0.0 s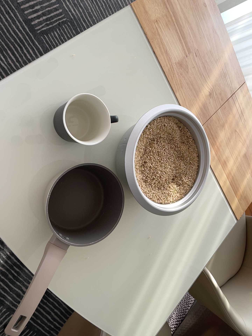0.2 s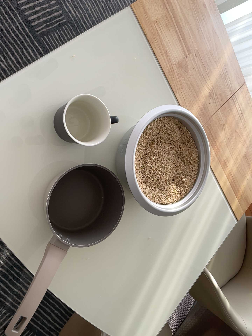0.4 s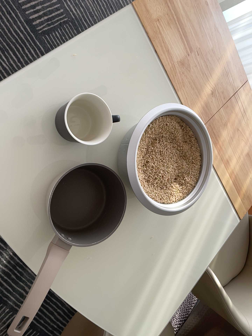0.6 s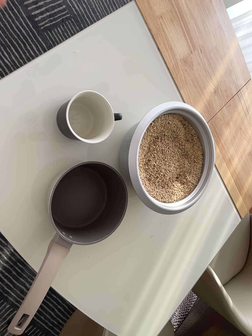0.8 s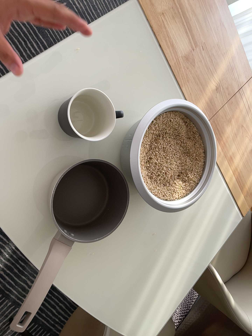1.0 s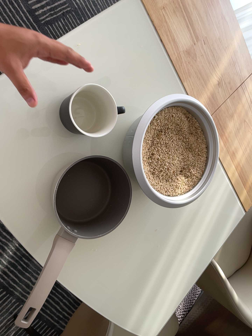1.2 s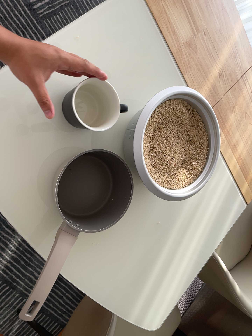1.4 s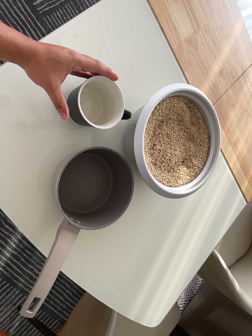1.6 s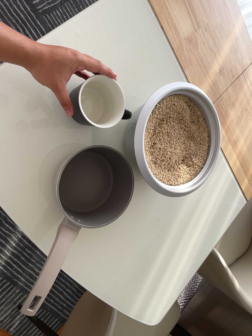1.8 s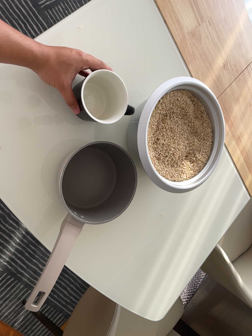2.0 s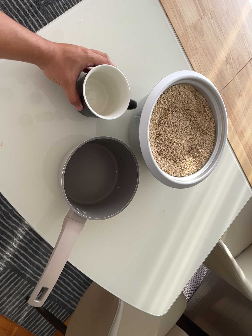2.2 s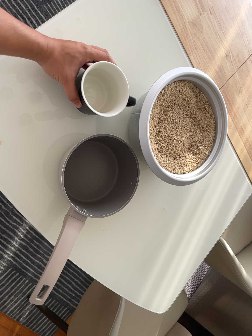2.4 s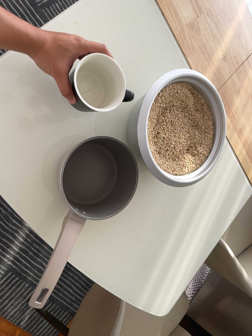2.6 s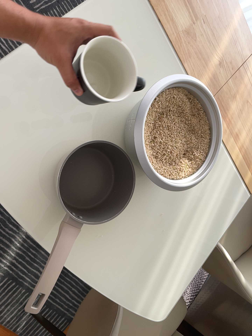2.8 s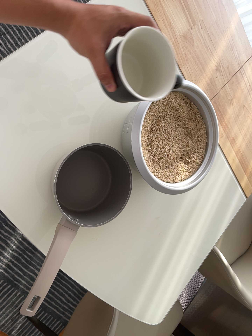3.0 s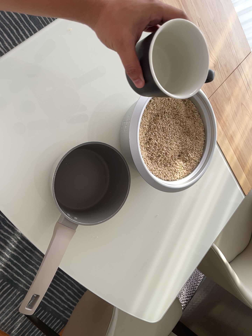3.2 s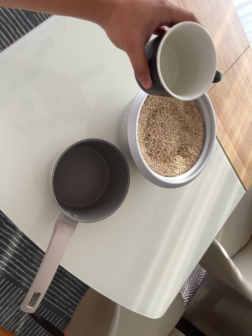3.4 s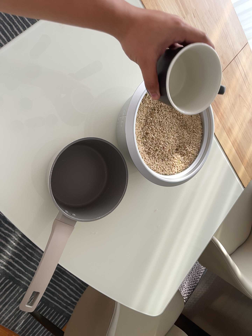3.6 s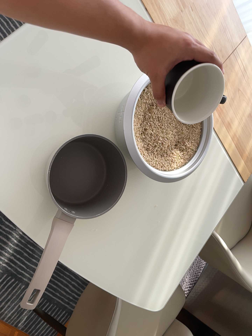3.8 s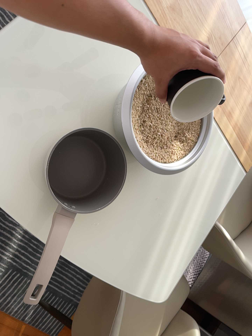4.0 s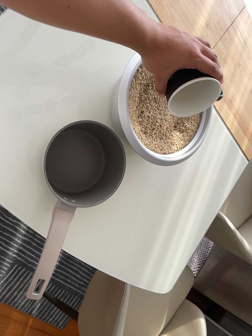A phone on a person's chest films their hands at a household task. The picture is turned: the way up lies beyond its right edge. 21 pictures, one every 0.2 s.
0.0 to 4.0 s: The camera's aim tips toward the bottom of its view by about 10 degrees, and the scene shifts upward. It rolls about its line of sight by about 10 degrees, and the scene rotates counterclockwise.
The film runs forward here.
